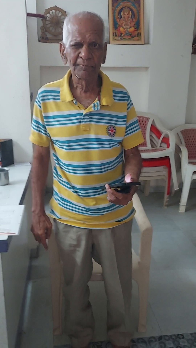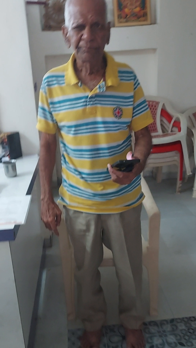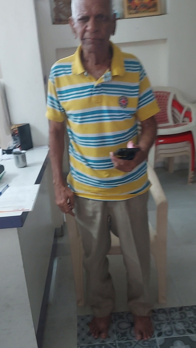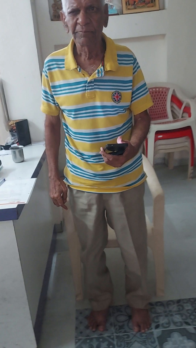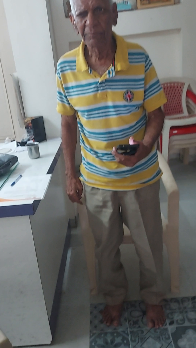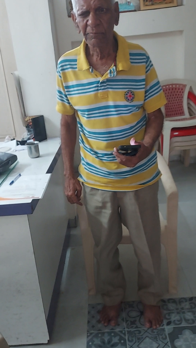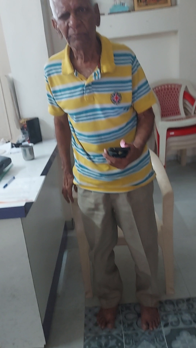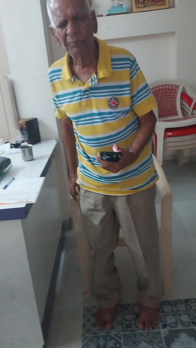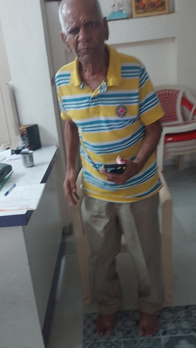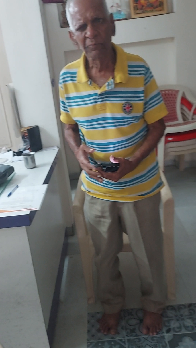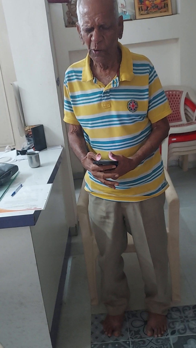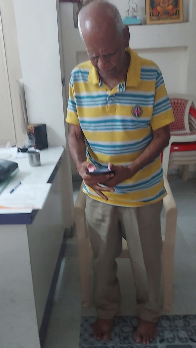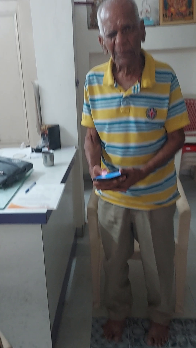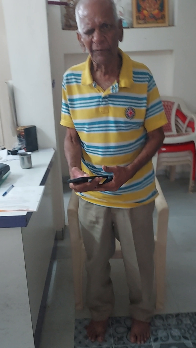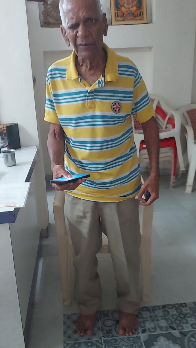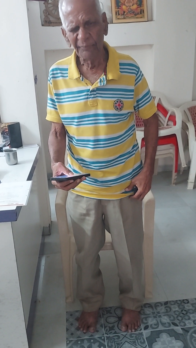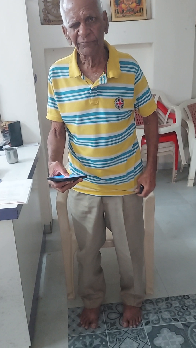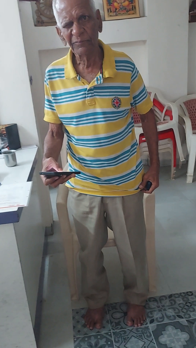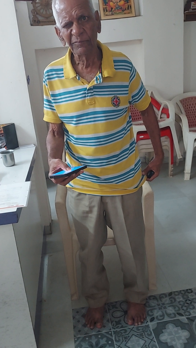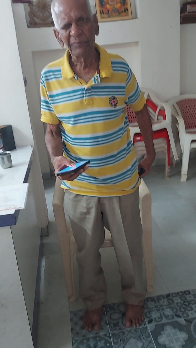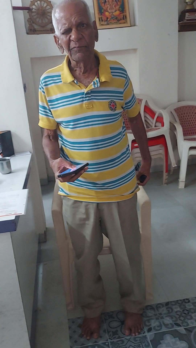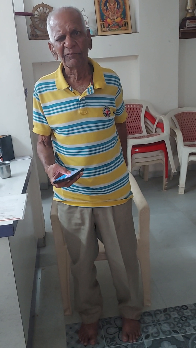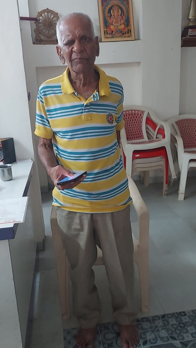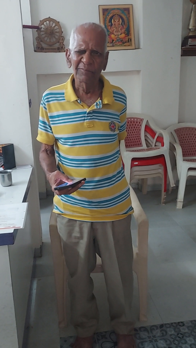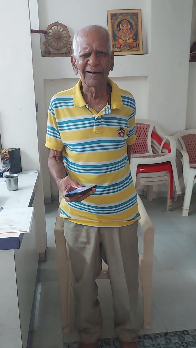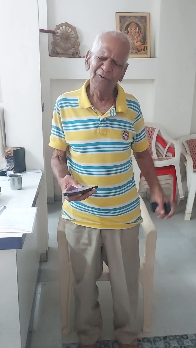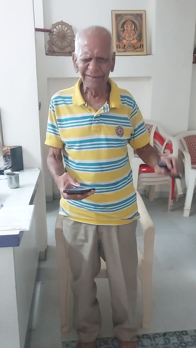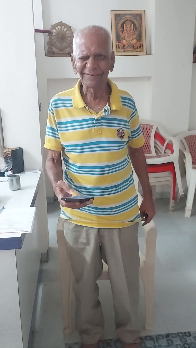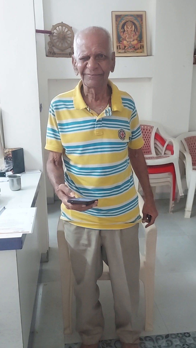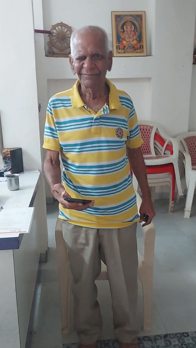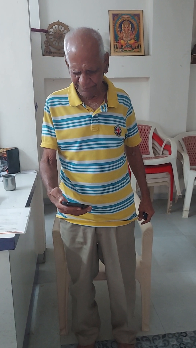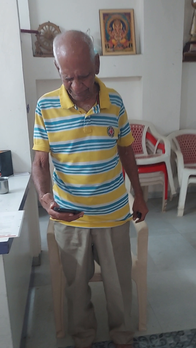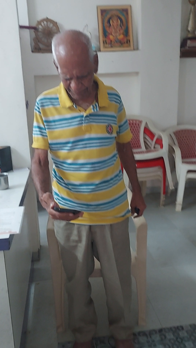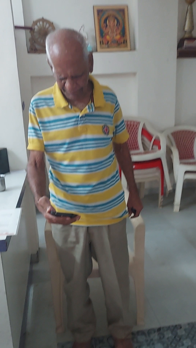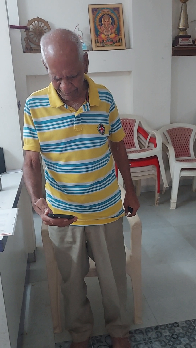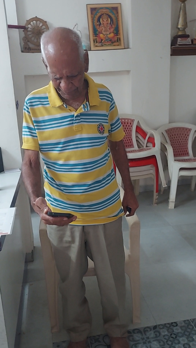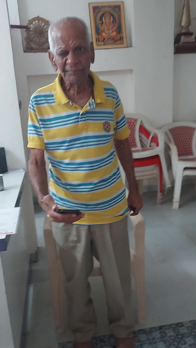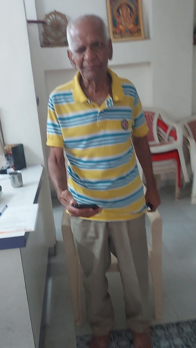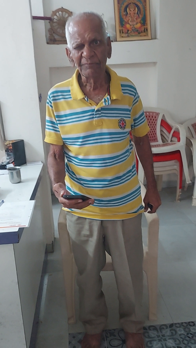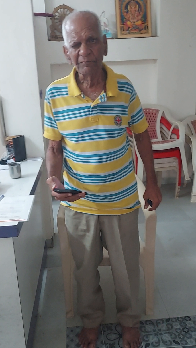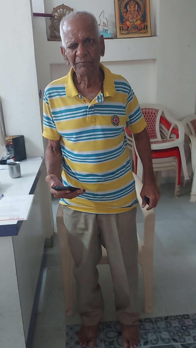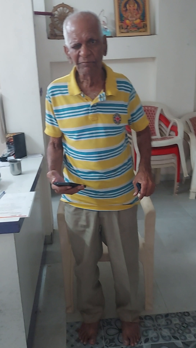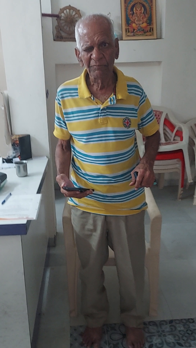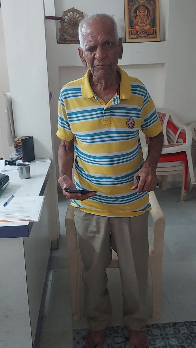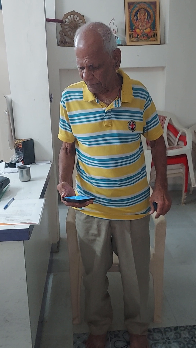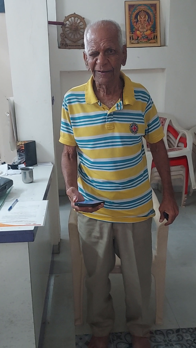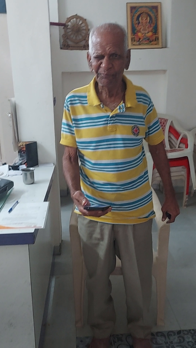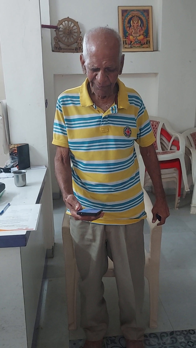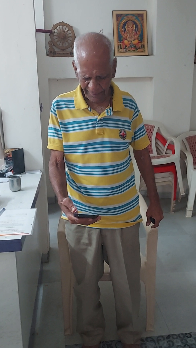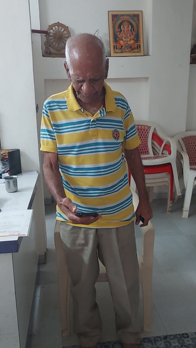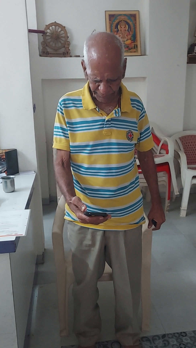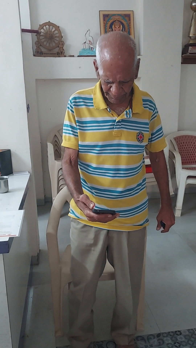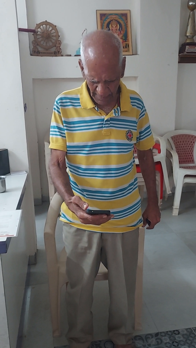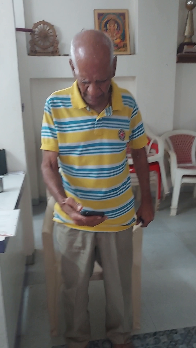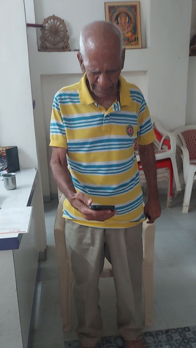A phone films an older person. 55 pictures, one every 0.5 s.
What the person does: Standing.
